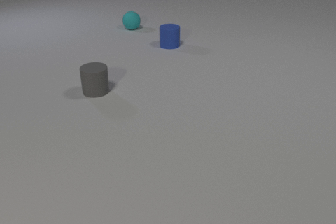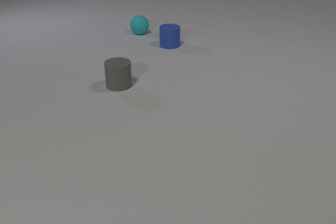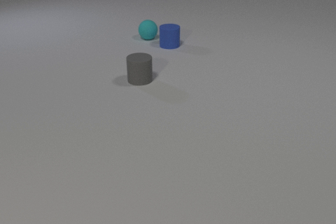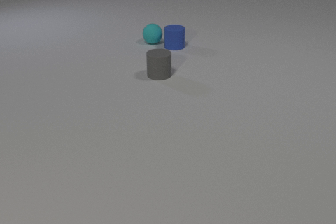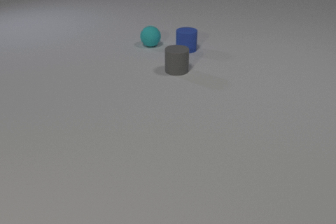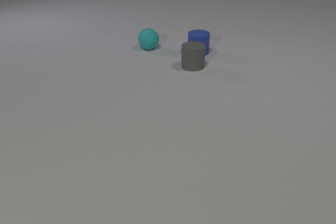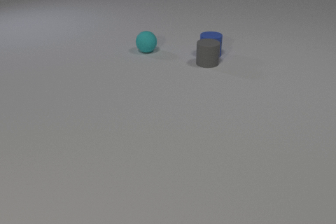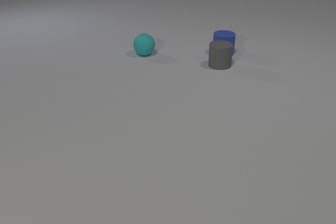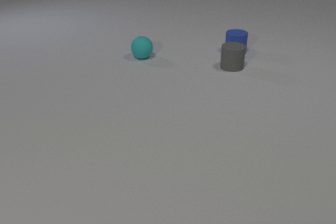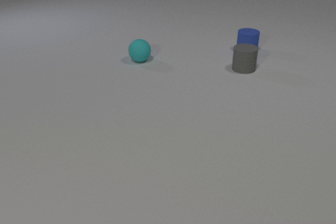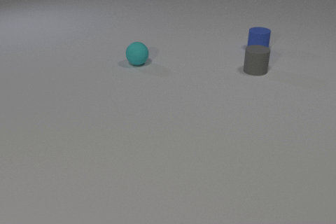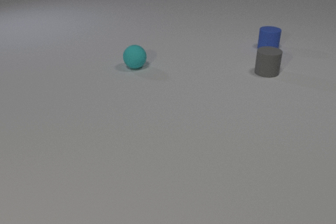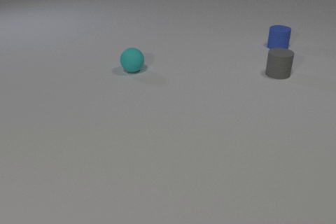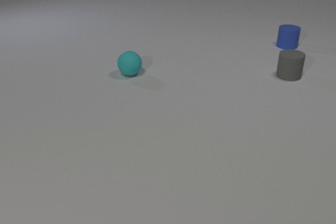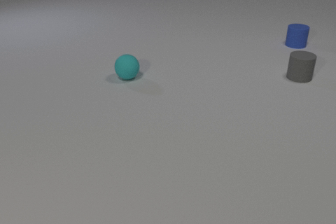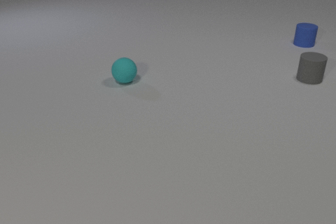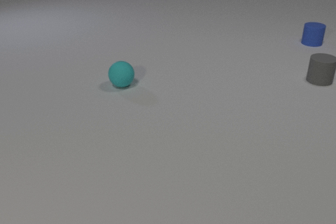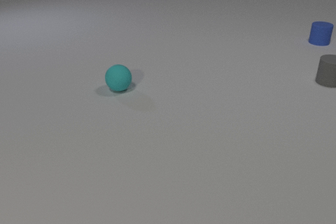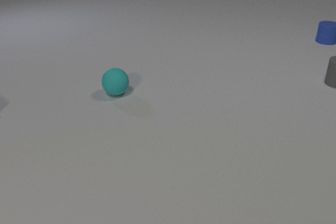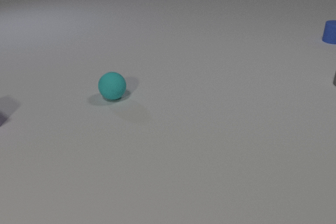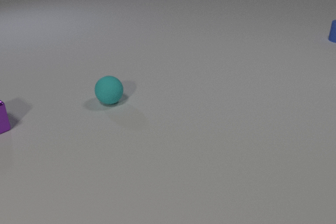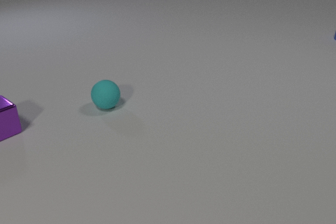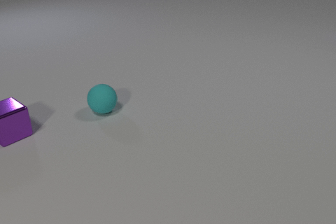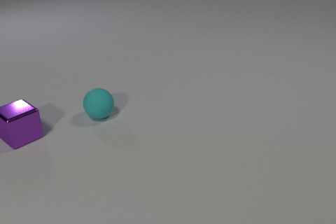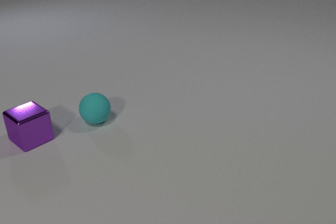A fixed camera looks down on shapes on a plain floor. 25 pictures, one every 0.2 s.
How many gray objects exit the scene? 1.
Are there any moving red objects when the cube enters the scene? no.
How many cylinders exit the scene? 2.
0.0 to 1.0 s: The cyan rubber sphere rolls toward the camera. The blue rubber cylinder slides to the right and toward the camera. The gray rubber cylinder slides to the right and away from the camera. The cyan rubber sphere and the blue rubber cylinder collide.
1.0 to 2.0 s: The cyan rubber sphere rolls toward the camera. The blue rubber cylinder slides to the right. The gray rubber cylinder slides to the right. The blue rubber cylinder and the gray rubber cylinder collide.
2.0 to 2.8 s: The cyan rubber sphere rolls toward the camera. The blue rubber cylinder slides to the right and away from the camera. The gray rubber cylinder slides to the right.
2.8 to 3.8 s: The cyan rubber sphere rolls toward the camera. The blue rubber cylinder slides to the right and away from the camera. The gray rubber cylinder slides to the right.
3.8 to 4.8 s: The cyan rubber sphere rolls toward the camera. The blue rubber cylinder slides to the right and away from the camera, leaves at the right edge. The purple metal cube comes in at the left edge, slides to the right and toward the camera. The gray rubber cylinder leaves at the right edge.
